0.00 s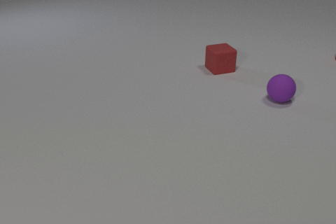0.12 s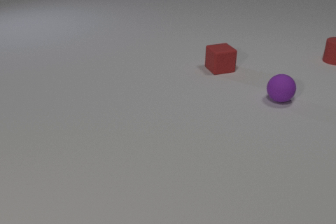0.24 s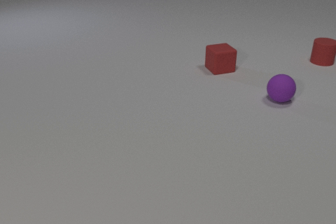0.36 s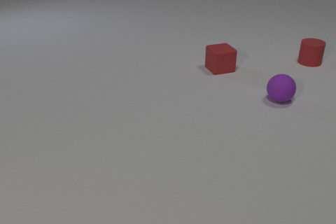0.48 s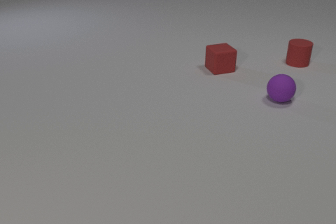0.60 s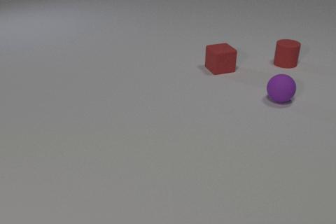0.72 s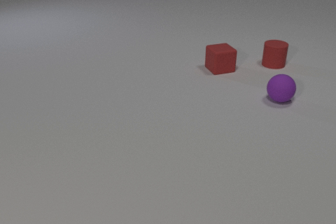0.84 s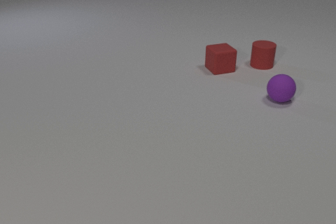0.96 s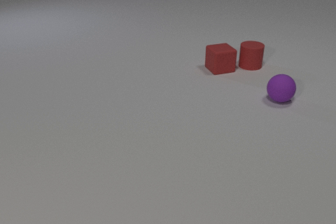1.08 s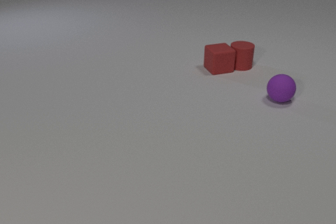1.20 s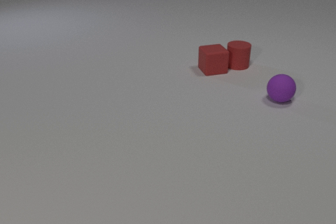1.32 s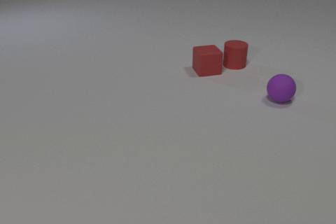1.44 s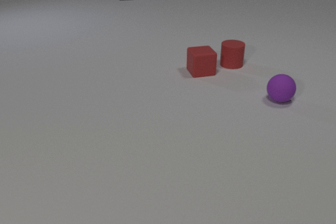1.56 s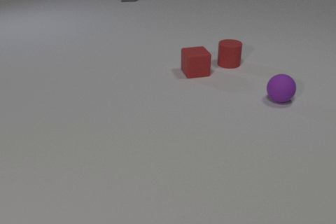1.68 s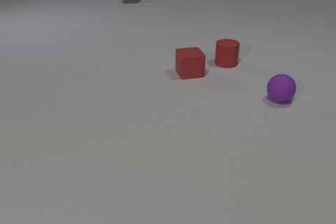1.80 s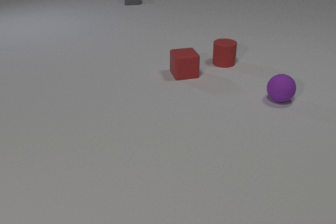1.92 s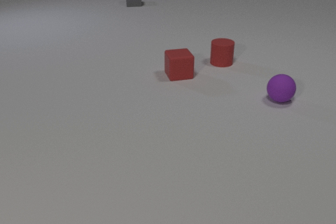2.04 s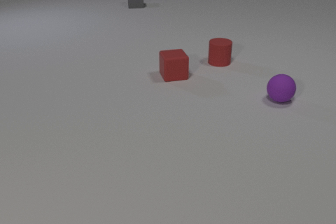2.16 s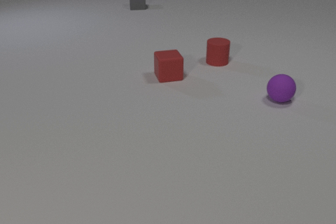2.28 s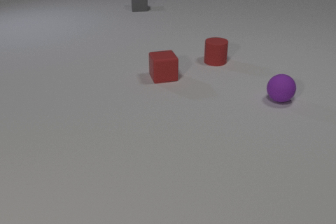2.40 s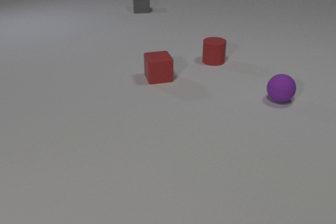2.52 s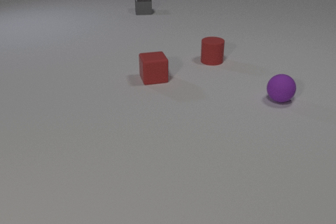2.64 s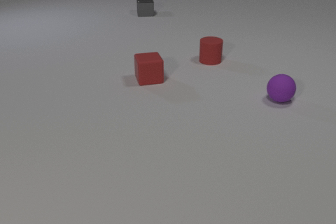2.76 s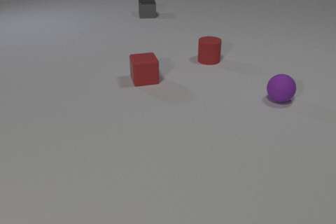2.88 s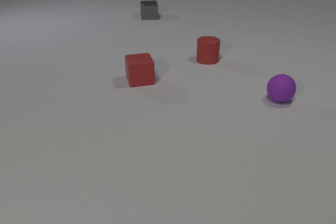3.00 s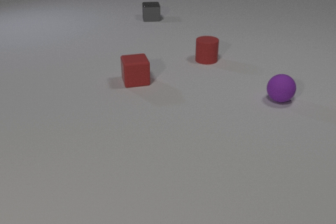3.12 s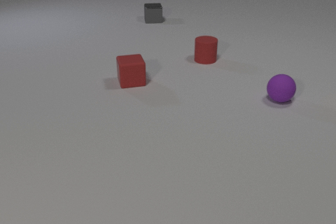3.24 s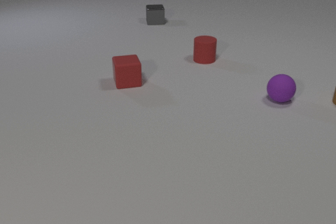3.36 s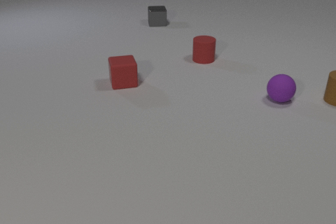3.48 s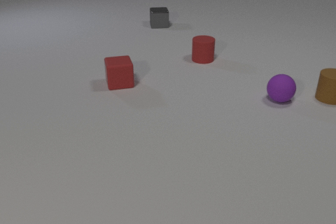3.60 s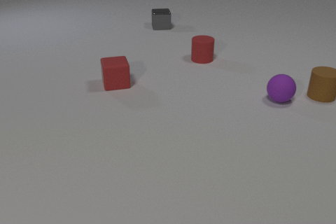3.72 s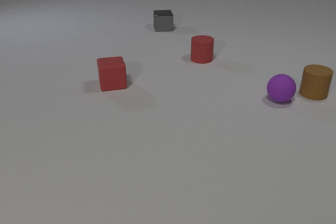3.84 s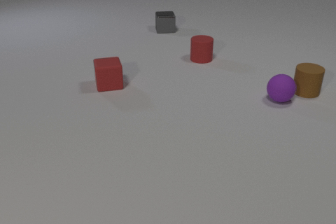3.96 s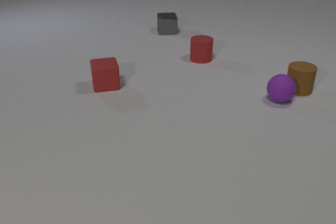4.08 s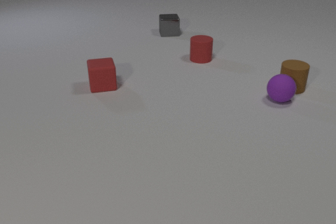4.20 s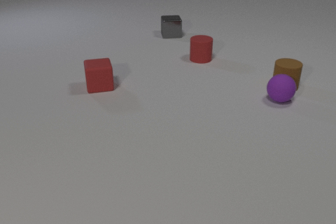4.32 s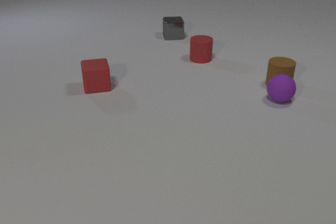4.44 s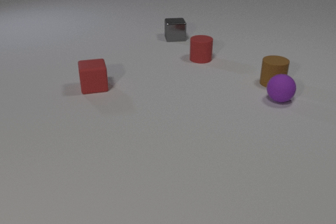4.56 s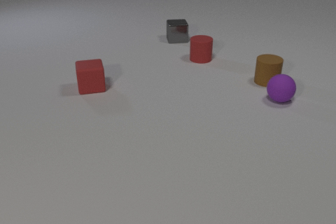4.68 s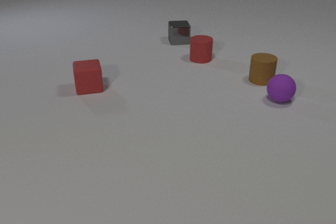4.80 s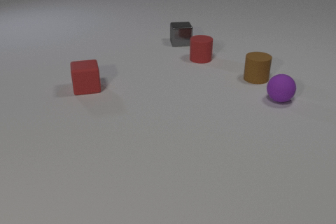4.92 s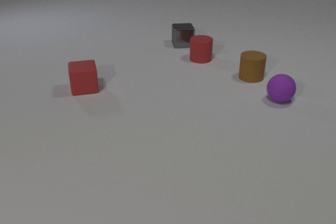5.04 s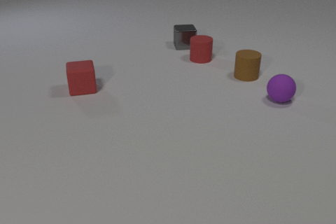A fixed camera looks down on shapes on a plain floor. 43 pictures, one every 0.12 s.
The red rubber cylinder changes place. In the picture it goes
to the left.
The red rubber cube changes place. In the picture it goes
to the left.
0.00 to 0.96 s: The red rubber cylinder slides to the left and toward the camera.
0.96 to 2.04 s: The red rubber cylinder slides to the left. The red rubber cube slides to the left and toward the camera. The gray metal cube comes in at the top edge, slides toward the camera. The red rubber cylinder and the red rubber cube collide.
2.04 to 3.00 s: The red rubber cylinder slides to the left. The red rubber cube slides to the left. The gray metal cube slides toward the camera.
3.00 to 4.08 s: The red rubber cylinder slides to the left. The red rubber cube slides to the left. The gray metal cube slides toward the camera. The brown rubber cylinder comes in at the right edge, slides to the left.
4.08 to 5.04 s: The red rubber cube slides to the left. The gray metal cube slides toward the camera and to the right. The brown rubber cylinder slides to the left.
What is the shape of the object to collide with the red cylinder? cube.
How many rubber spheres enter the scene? 0.
What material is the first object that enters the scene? metal.
